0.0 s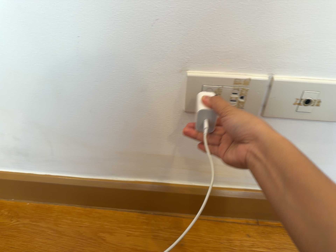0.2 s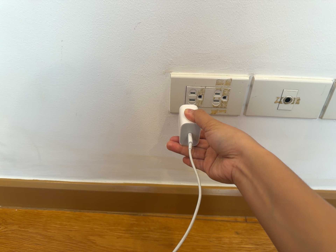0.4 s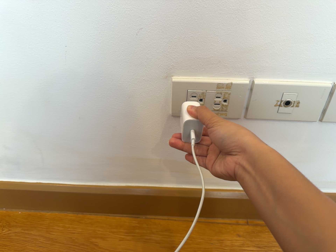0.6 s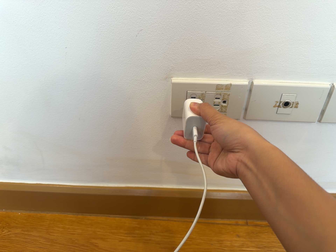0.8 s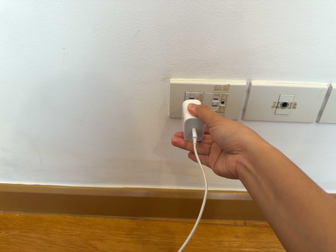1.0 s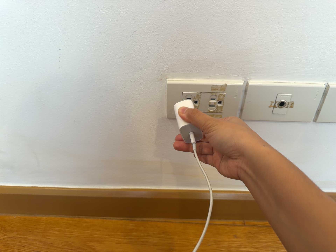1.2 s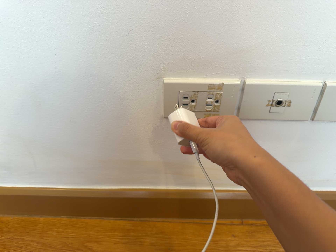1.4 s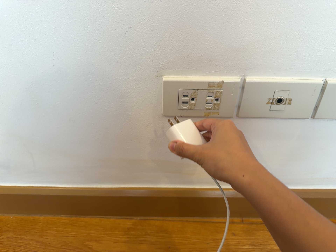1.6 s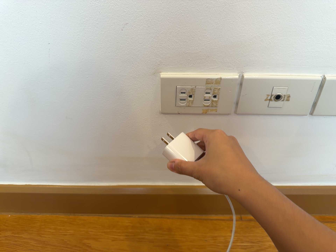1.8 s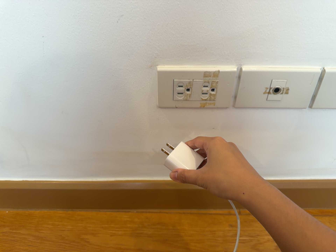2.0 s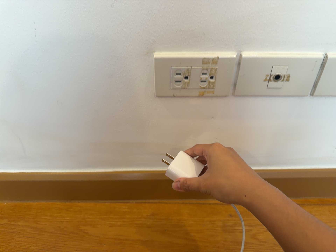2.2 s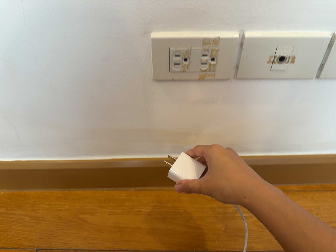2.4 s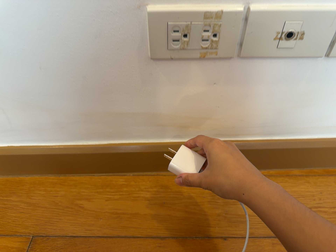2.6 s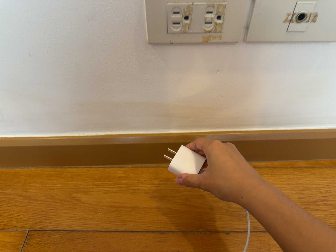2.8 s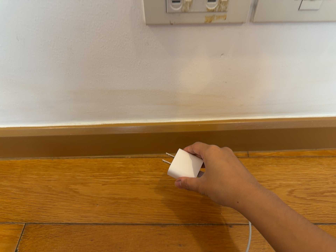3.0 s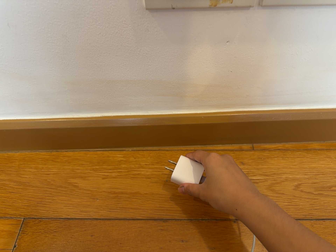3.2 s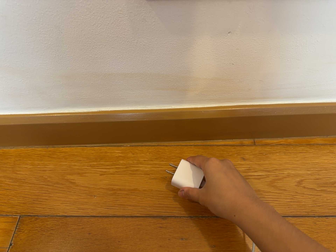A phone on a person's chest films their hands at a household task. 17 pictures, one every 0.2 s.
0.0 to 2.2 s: The camera shifts only a little, or ends up much as it began.
2.2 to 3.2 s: The camera travels forward, about 10 cm, so what stands in front looms larger. Its aim tips toward the bottom of its view by about 15 degrees, and the scene shifts upward.
The film runs forward here.
